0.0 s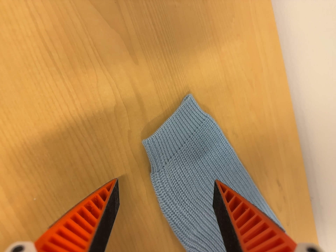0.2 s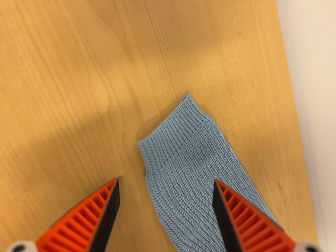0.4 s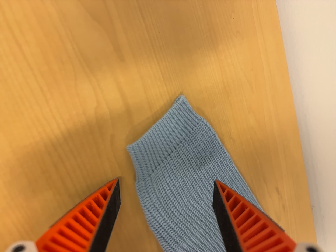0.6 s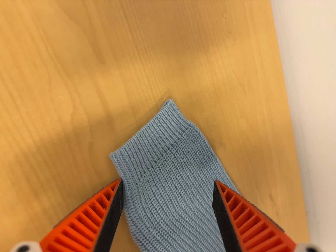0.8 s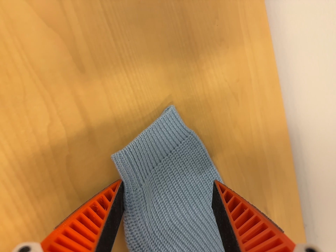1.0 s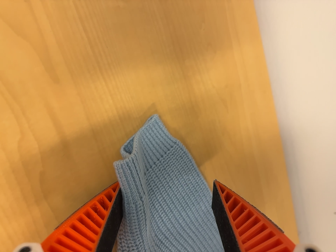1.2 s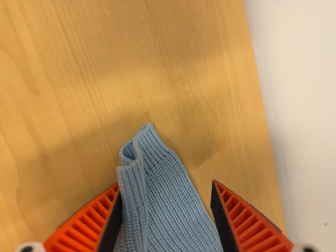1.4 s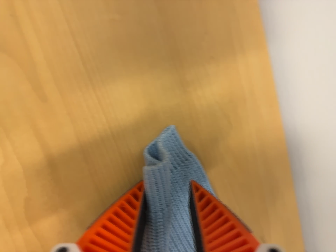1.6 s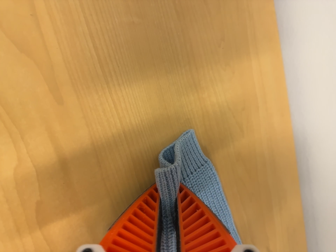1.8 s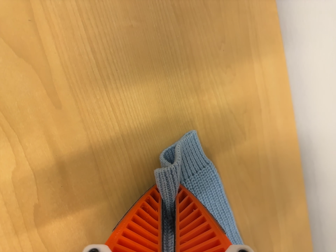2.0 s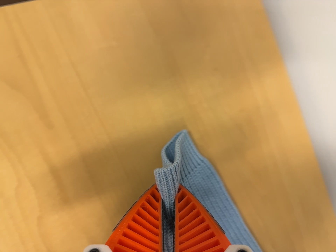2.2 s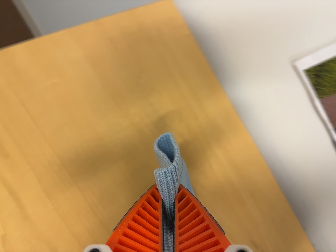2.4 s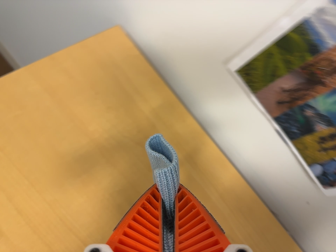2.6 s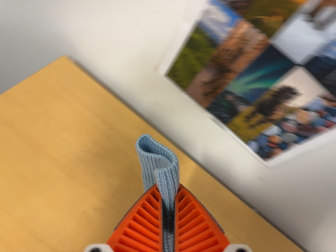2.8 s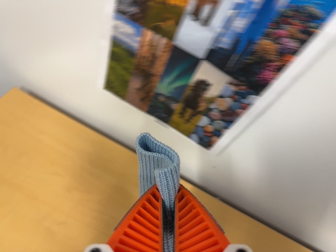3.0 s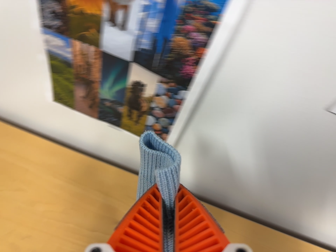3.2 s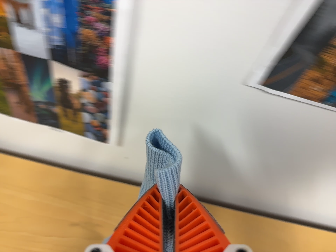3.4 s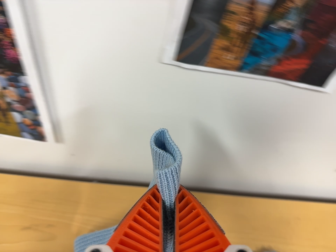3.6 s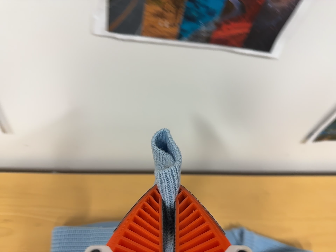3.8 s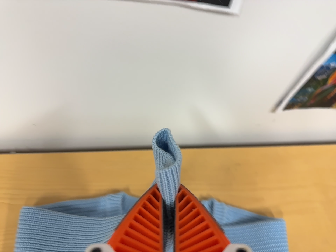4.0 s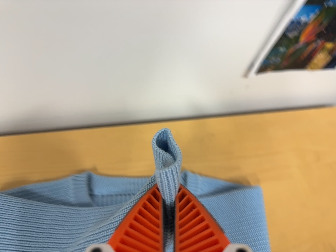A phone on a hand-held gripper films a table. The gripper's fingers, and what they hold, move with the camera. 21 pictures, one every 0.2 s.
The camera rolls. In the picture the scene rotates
counterclockwise.
0.0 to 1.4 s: The camera travels forward, to its right and toward the top of its view, about 10 cm, so what stands in front looms larger.
1.4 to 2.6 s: The camera travels to its right and backward, about 24 cm, so close, fixed things drift to the left. Its aim tips toward the top of its view by about 15 degrees, and the scene shifts downward. It rolls about its line of sight by about 35 degrees, and the scene rotates counterclockwise.
2.6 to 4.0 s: The camera pans to its right by about 20 degrees. It travels to its right, about 40 cm, so close, fixed things drift to the left. It rolls about its line of sight by about 40 degrees, and the scene rotates counterclockwise.
The film runs forward here.
